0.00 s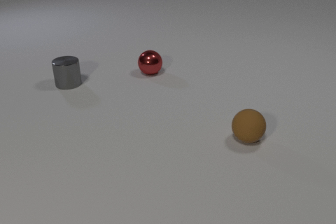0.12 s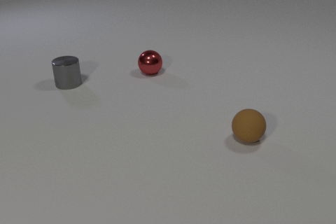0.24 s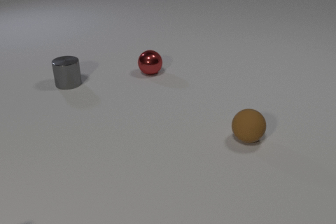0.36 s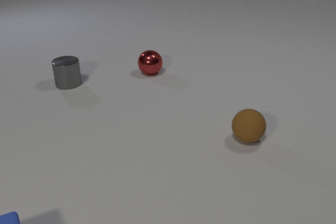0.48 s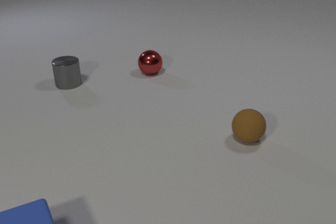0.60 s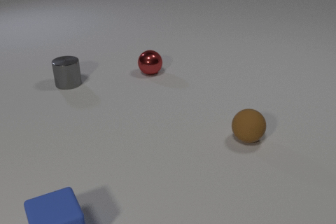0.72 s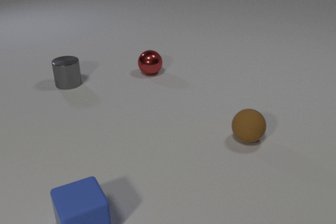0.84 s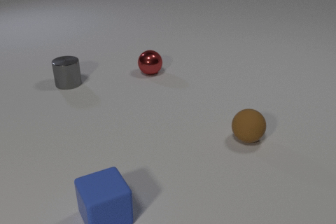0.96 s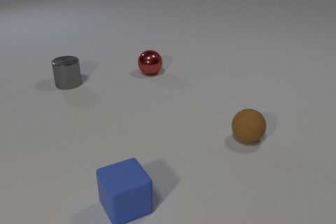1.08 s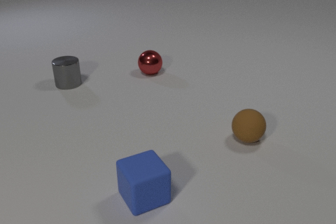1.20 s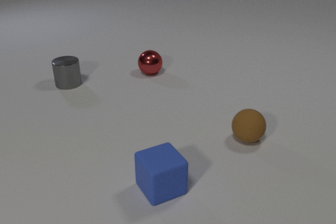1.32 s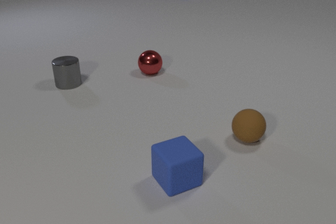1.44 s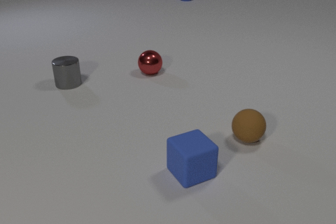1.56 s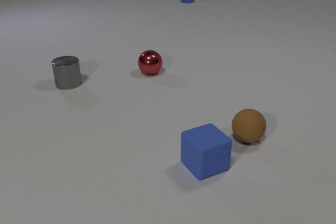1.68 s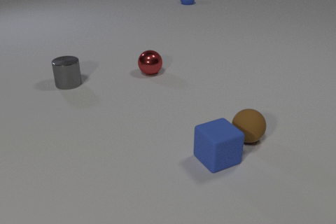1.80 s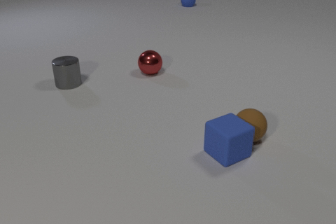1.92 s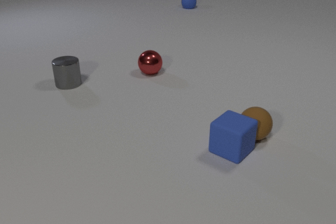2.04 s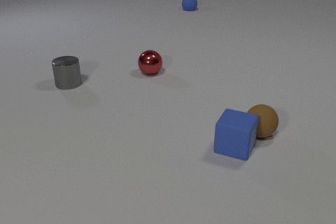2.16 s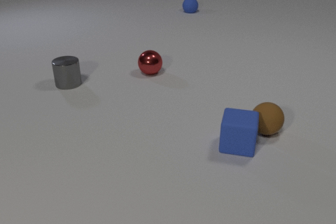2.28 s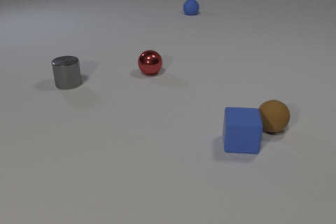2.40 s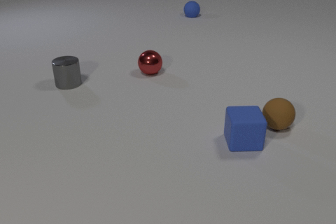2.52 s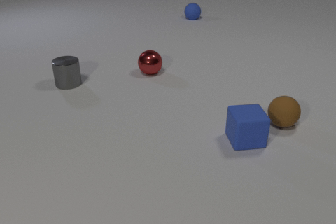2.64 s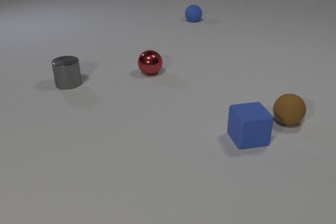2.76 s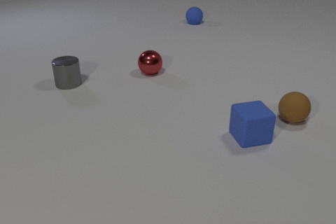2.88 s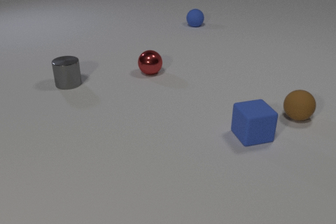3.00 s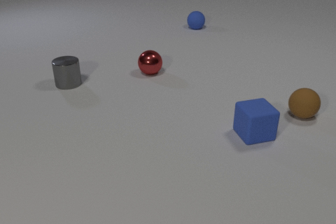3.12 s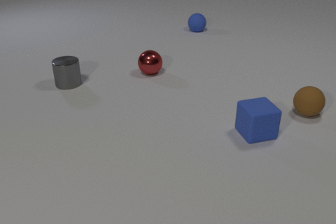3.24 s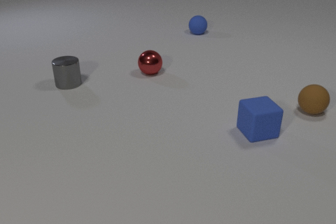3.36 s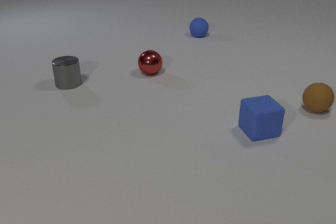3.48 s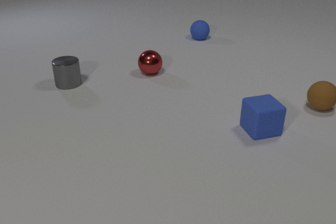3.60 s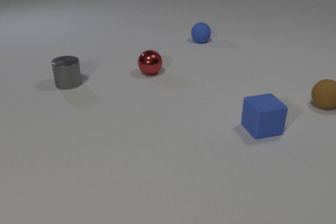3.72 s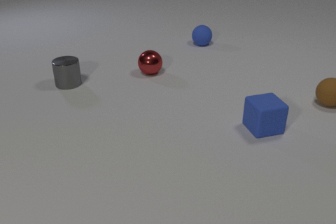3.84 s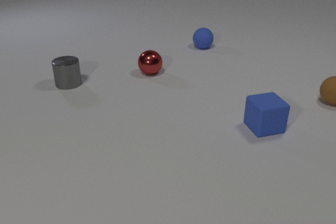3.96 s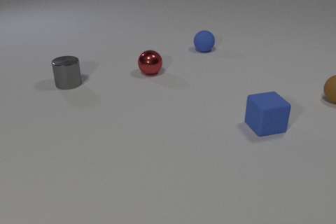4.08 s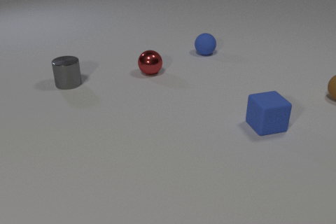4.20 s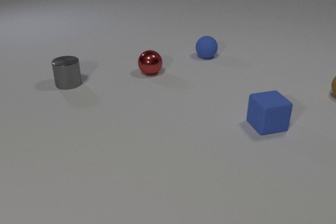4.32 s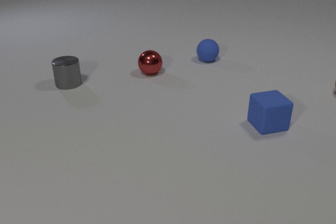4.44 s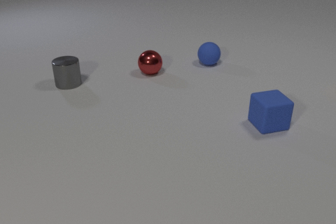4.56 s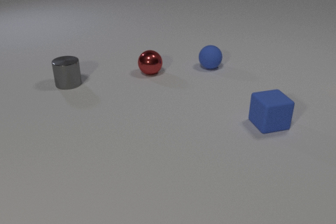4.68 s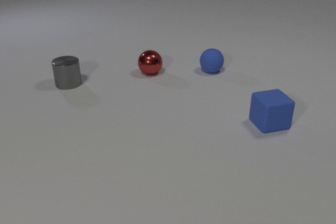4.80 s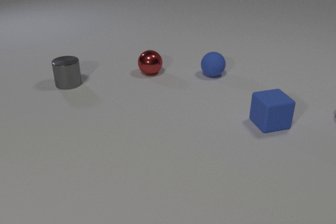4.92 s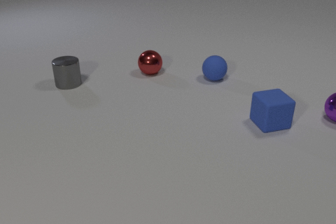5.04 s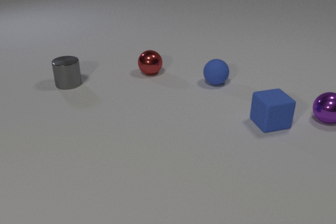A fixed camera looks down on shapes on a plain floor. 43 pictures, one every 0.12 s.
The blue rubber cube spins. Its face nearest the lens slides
to the right.
The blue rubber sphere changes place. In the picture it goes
toward the camera.
0.00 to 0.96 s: The blue rubber cube comes in at the bottom edge, slides to the right and away from the camera.
0.96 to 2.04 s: The blue rubber cube slides to the right and away from the camera, spins so that its near face slides to the right, counterclockwise seen from above. The brown rubber sphere rolls away from the camera and to the right. The blue rubber sphere comes in at the top edge, rolls toward the camera. The blue rubber cube and the brown rubber sphere collide.
2.04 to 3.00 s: The blue rubber cube slides away from the camera and to the right, spins counterclockwise seen from above by about 45 degrees, its near face sliding to the right. The brown rubber sphere rolls away from the camera and to the right. The blue rubber sphere rolls toward the camera.
3.00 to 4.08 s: The blue rubber cube slides away from the camera and to the right. The brown rubber sphere rolls away from the camera and to the right. The blue rubber sphere rolls toward the camera.
4.08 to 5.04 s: The blue rubber cube slides away from the camera. The brown rubber sphere rolls away from the camera and to the right, leaves at the right edge. The purple metal sphere comes in at the right edge, rolls to the left and toward the camera. The blue rubber sphere rolls toward the camera.
What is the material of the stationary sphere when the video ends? metal.
How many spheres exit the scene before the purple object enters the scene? 1.
What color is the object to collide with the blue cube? brown.
